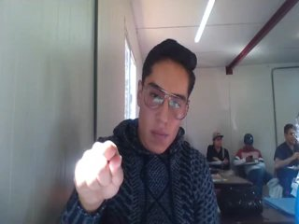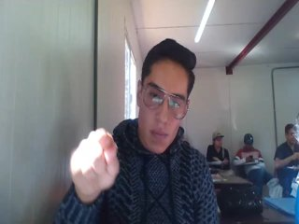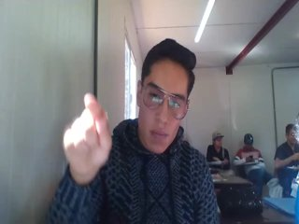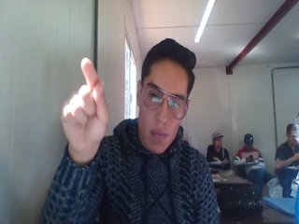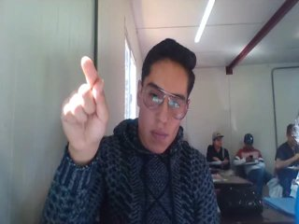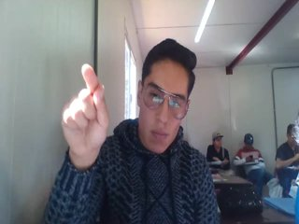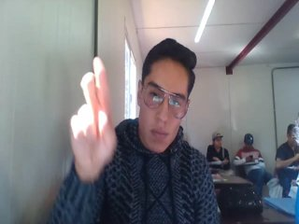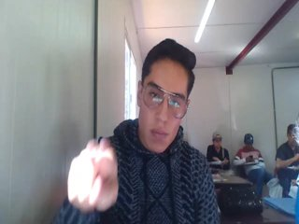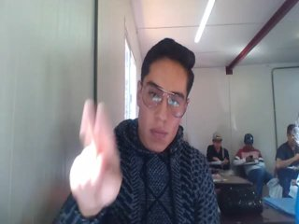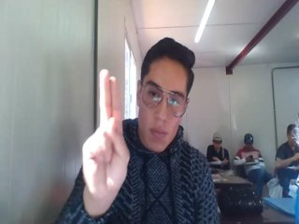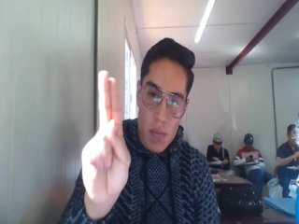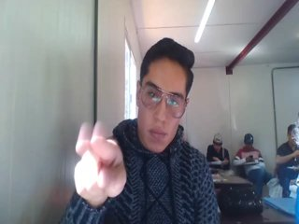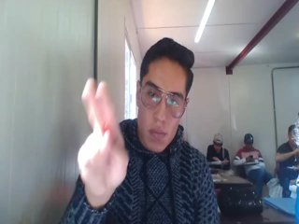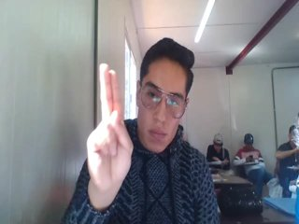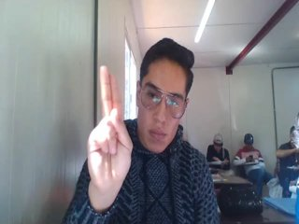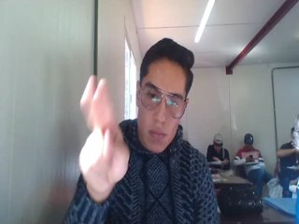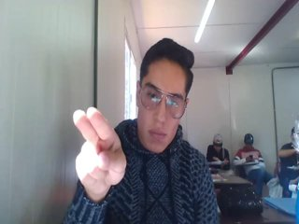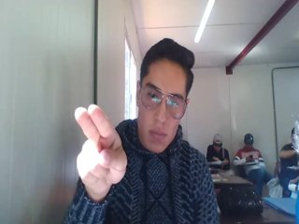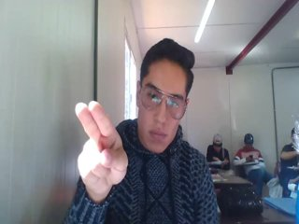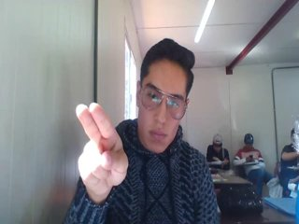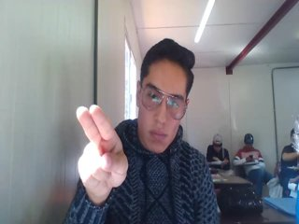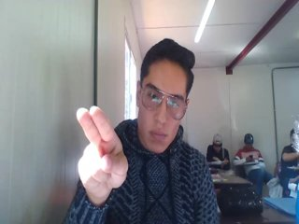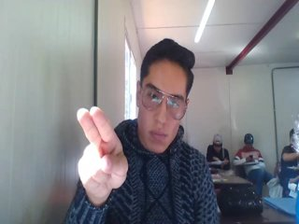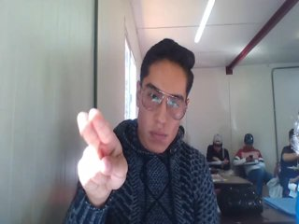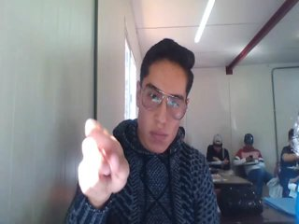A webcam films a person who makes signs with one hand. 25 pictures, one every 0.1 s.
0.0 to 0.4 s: Pointing with one finger.
0.5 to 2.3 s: Double click with two fingers.
